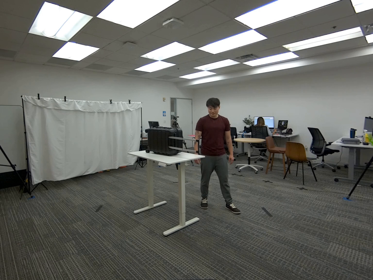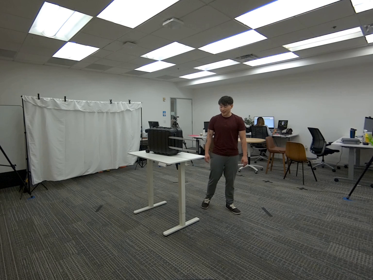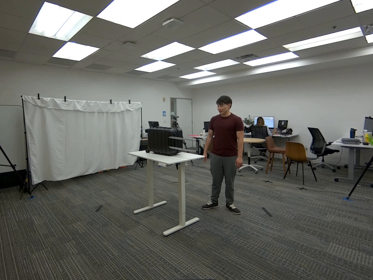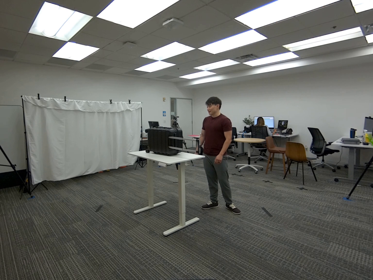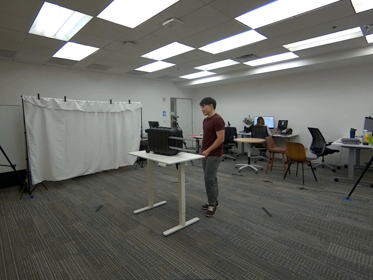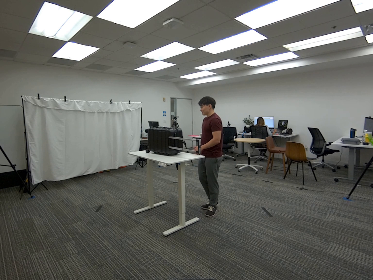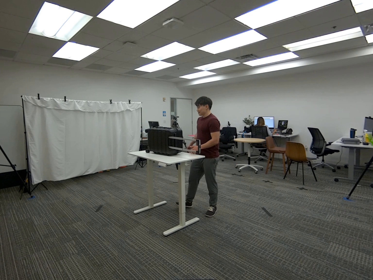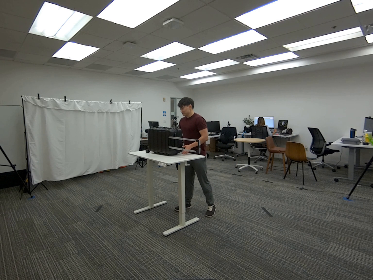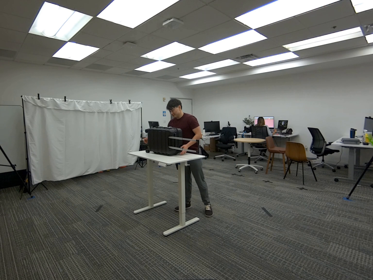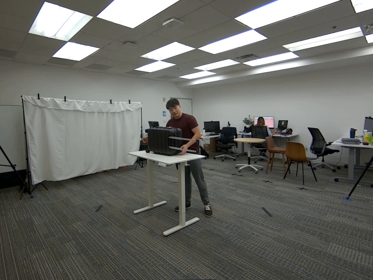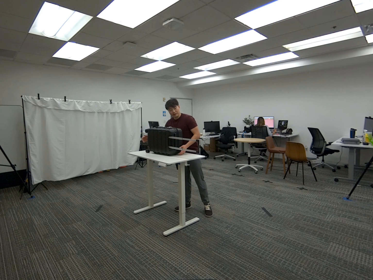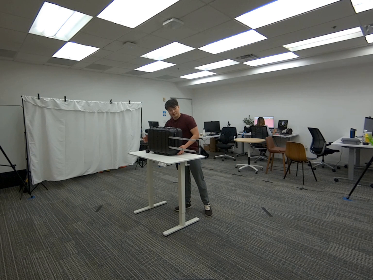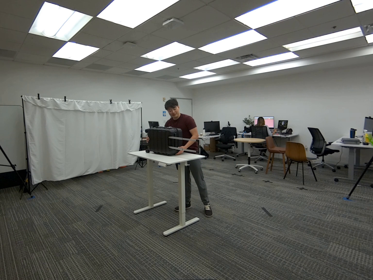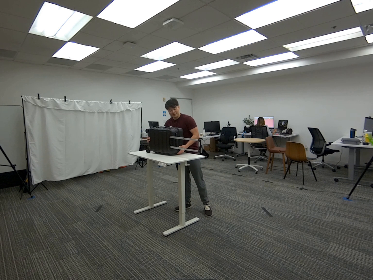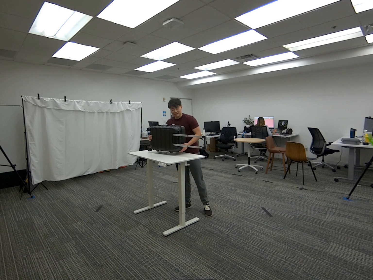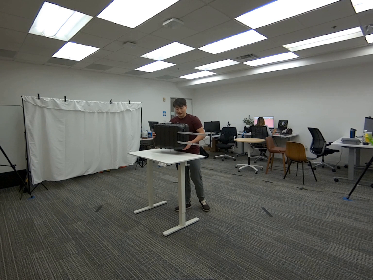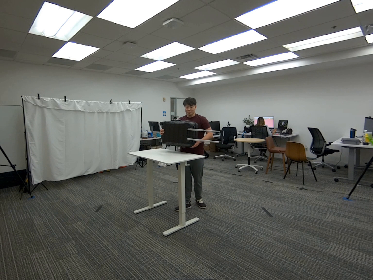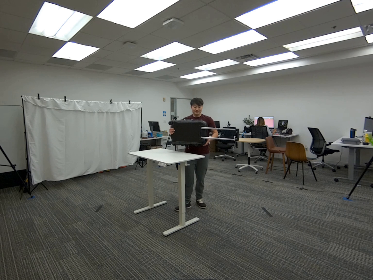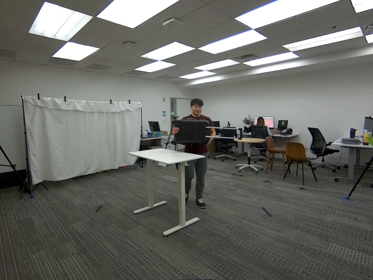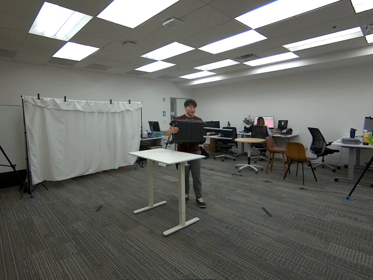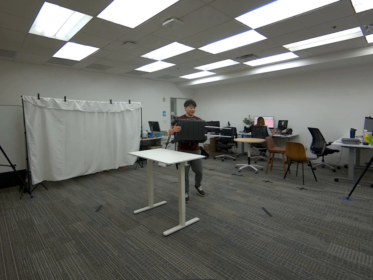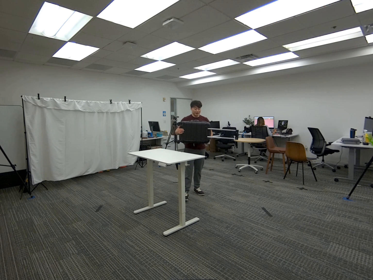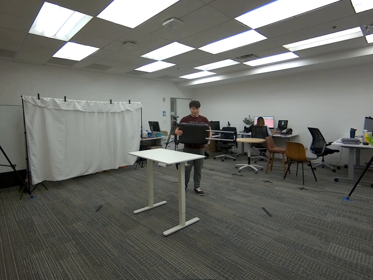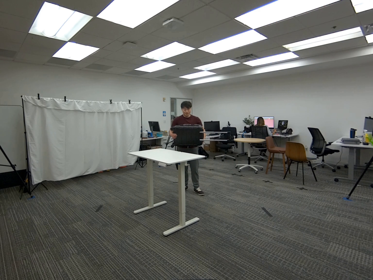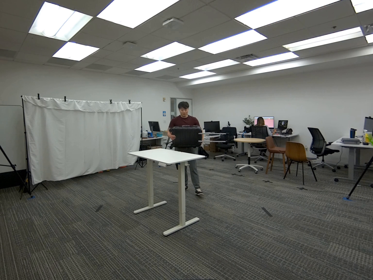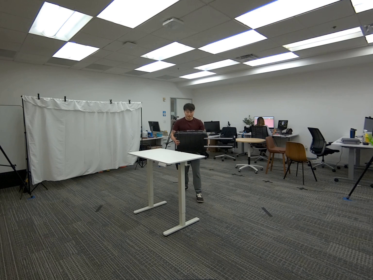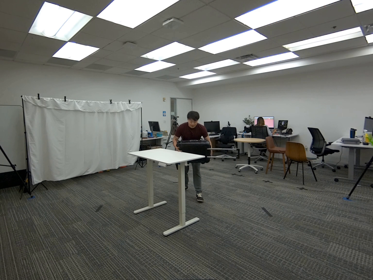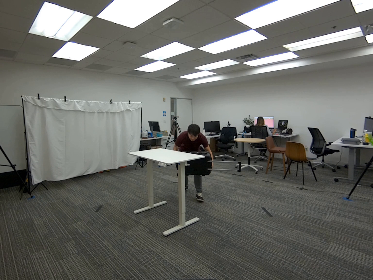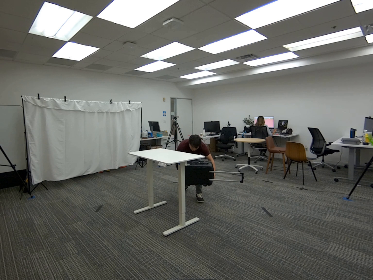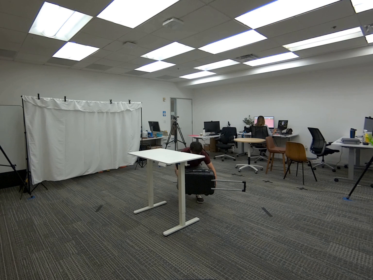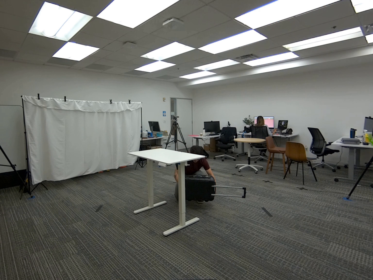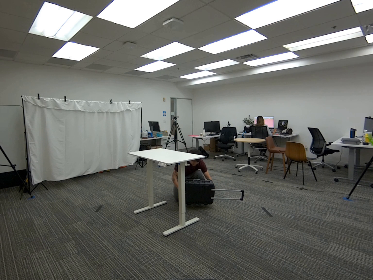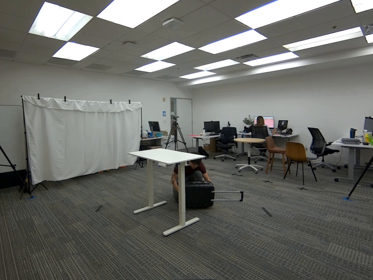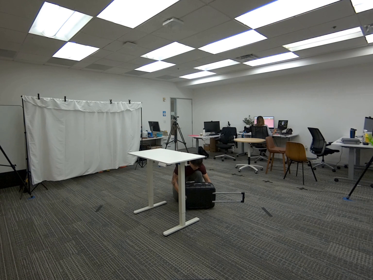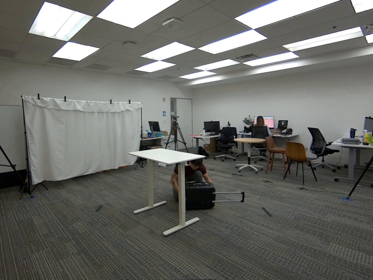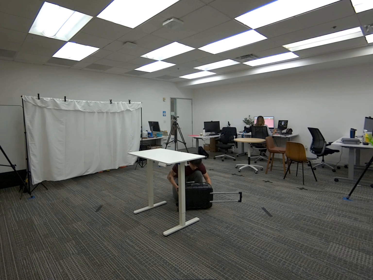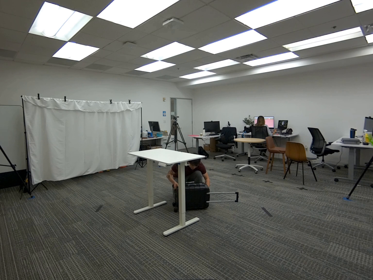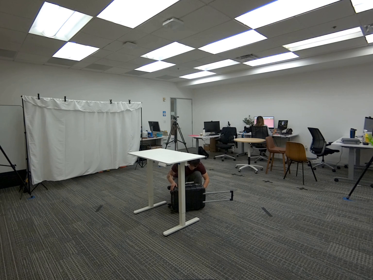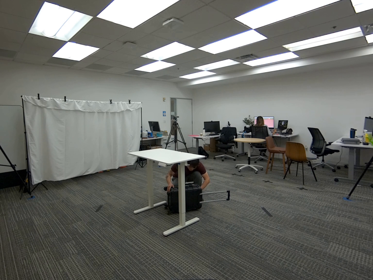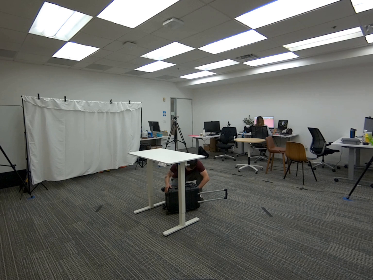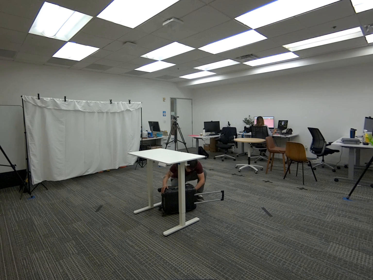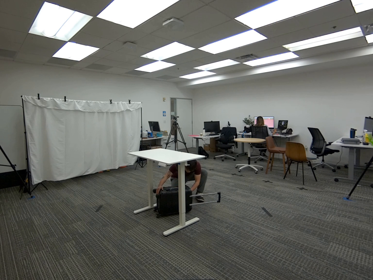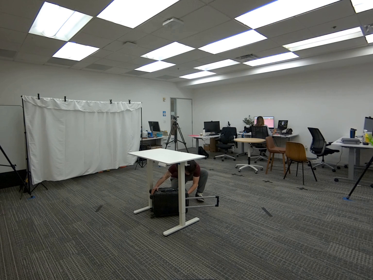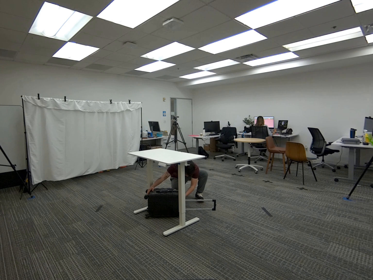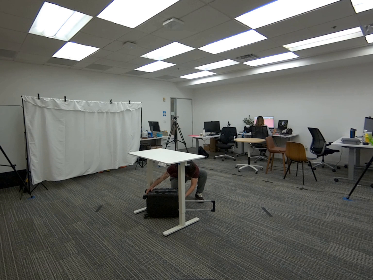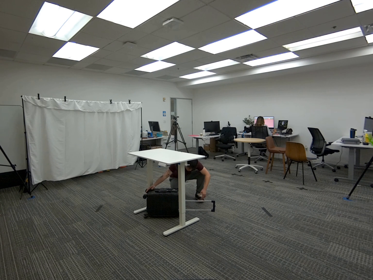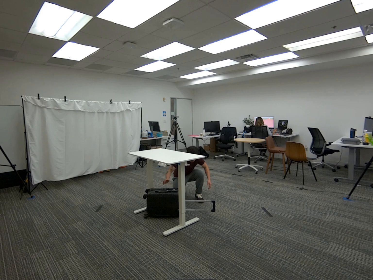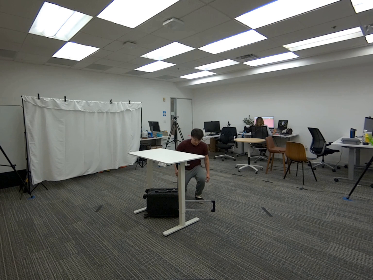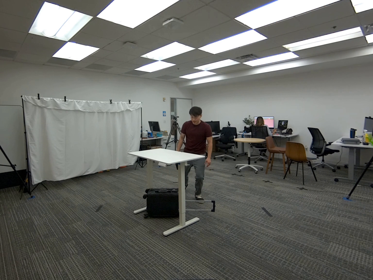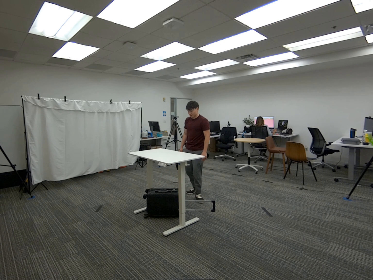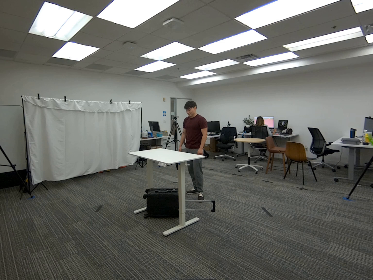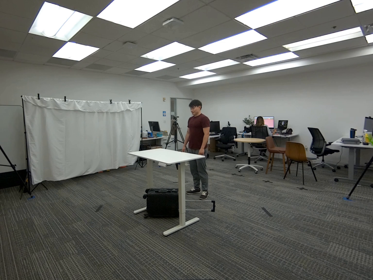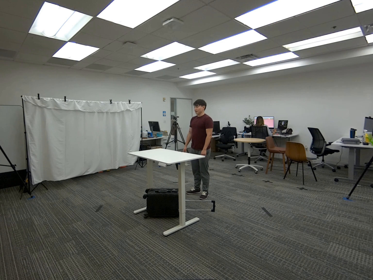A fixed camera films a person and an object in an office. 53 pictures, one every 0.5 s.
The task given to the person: Walk over to the rolling luggage on the white desk and pick up the rolling luggage and place on the rolling luggage on the floor in a lying position then proceed to push the rollling luggage under the white desk.
